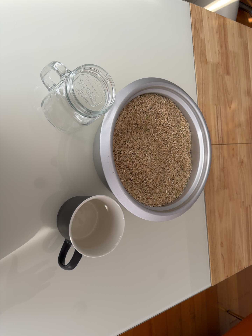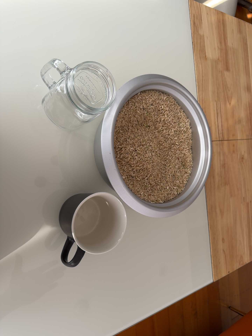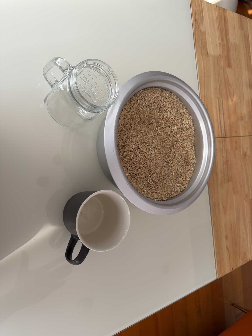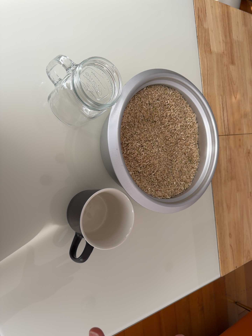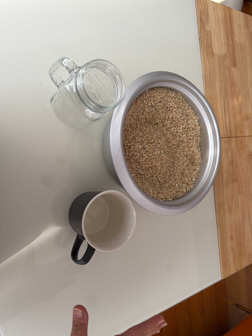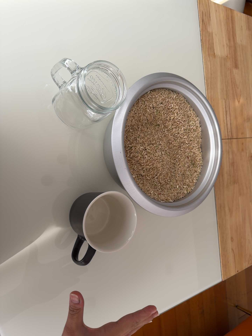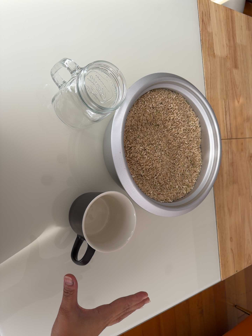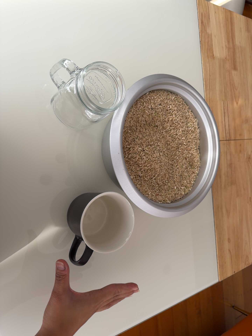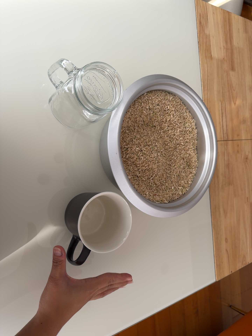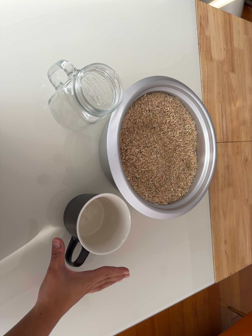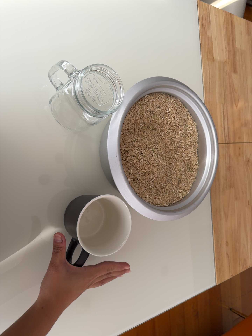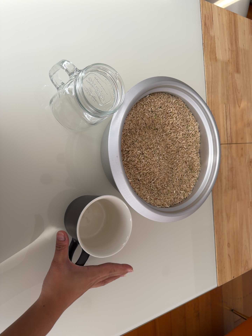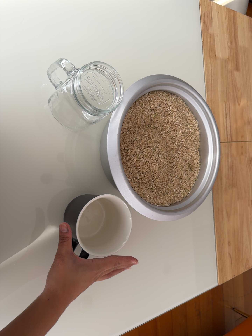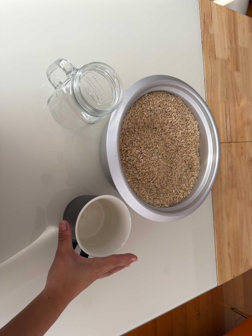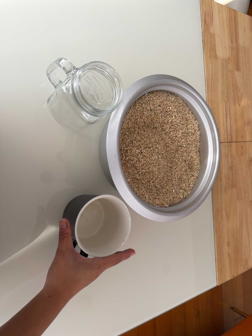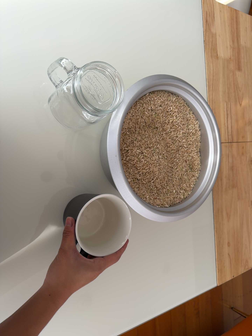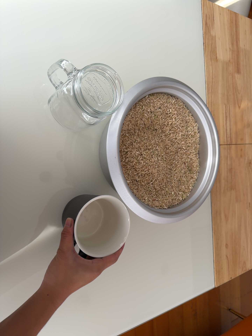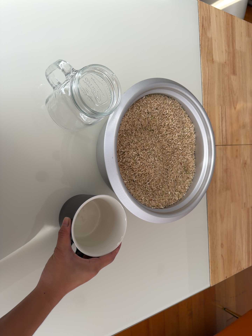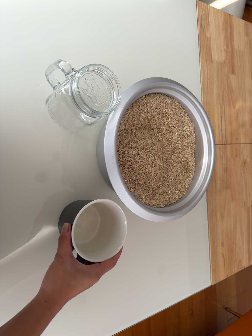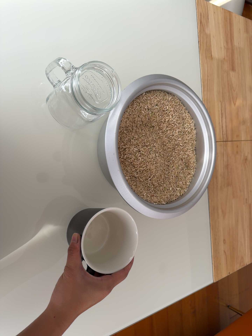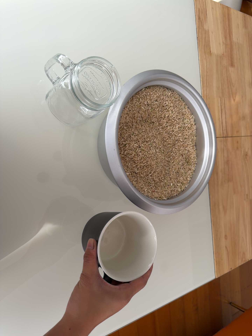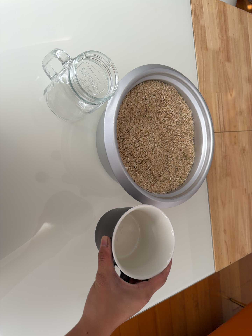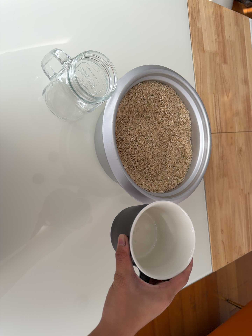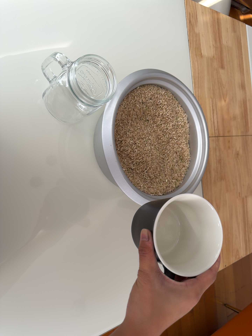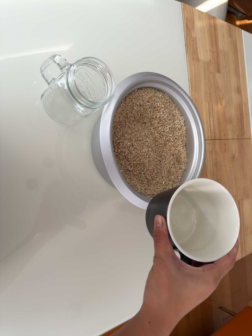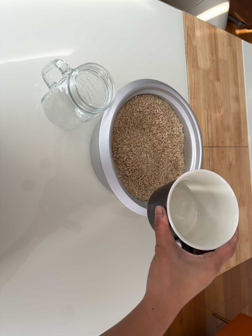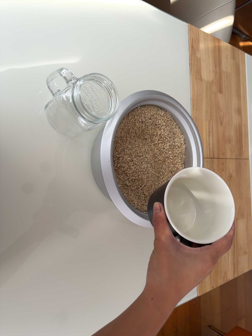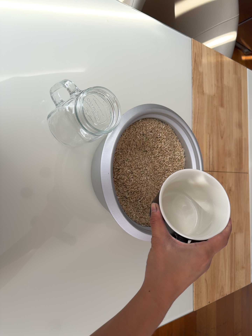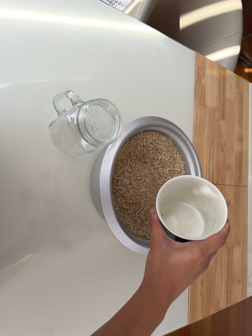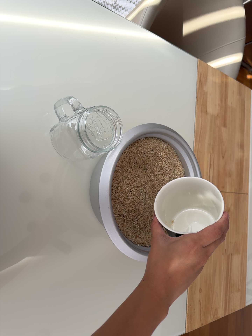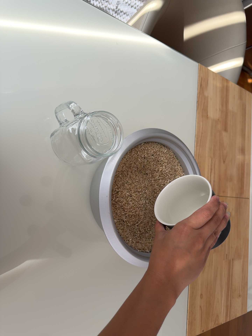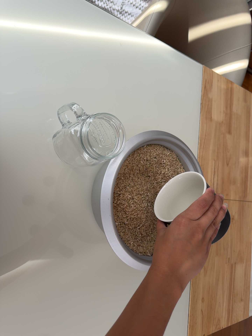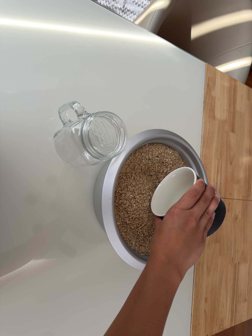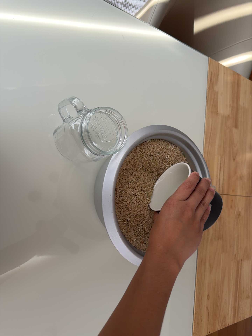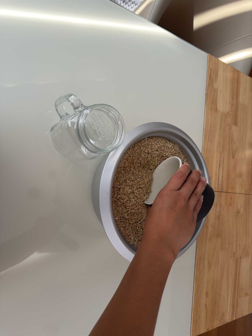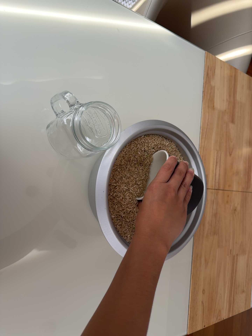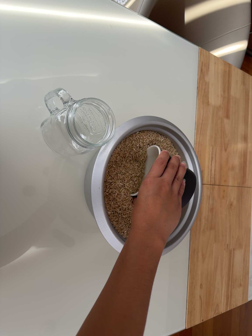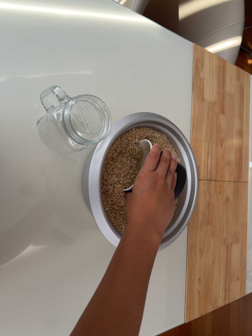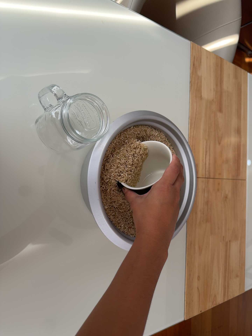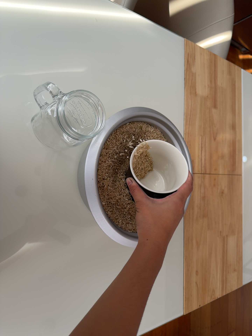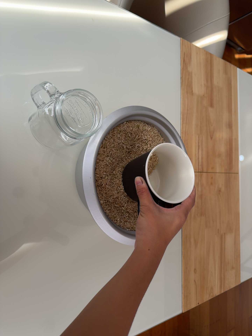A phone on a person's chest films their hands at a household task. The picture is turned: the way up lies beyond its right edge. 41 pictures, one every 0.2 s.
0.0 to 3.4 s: The camera shifts only a little, or ends up much as it began.
3.4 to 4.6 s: The camera shifts only a little, or ends up much as it began.
4.6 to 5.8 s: The camera rolls about its line of sight by about 10 degrees, and the scene rotates clockwise.
5.8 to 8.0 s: The camera shifts only a little, or ends up much as it began.
The film runs forward here.
